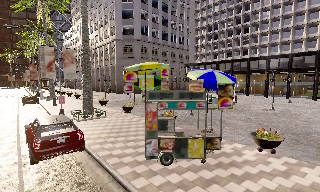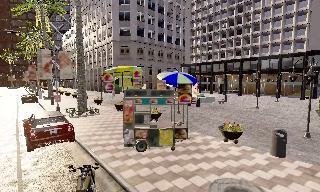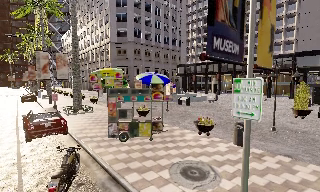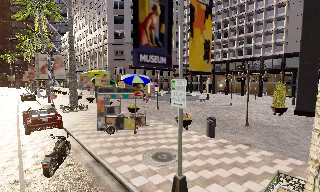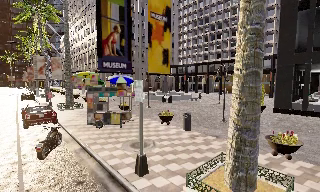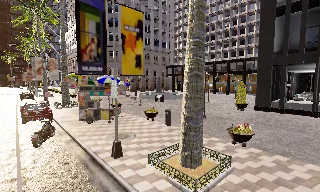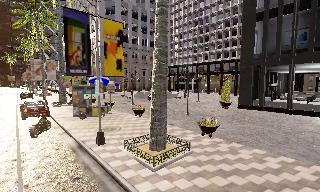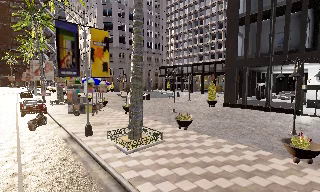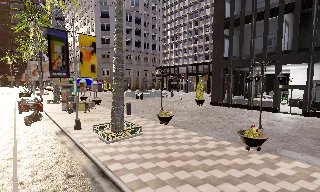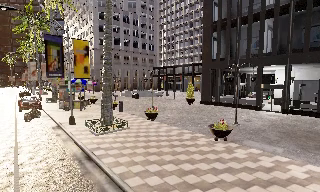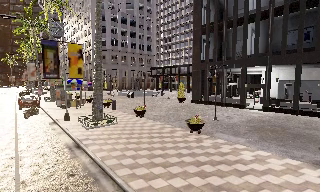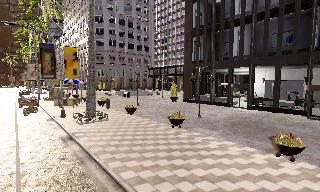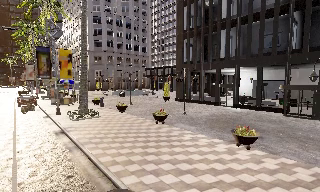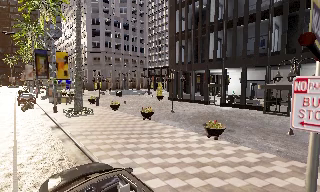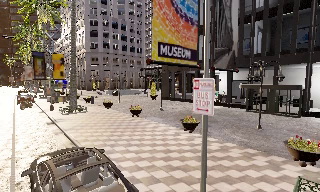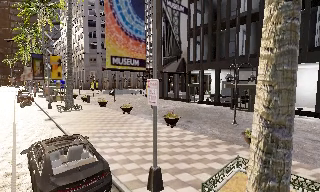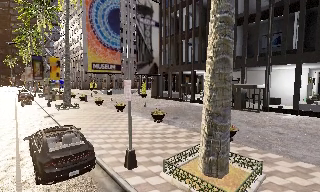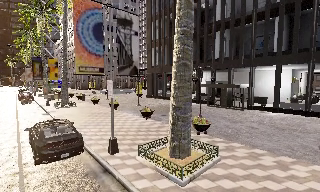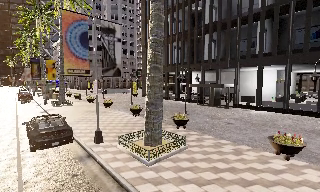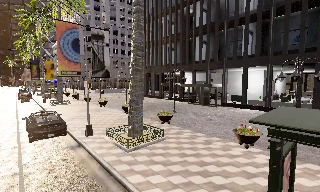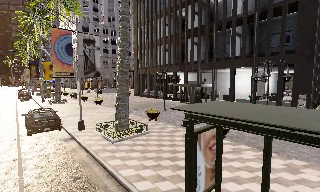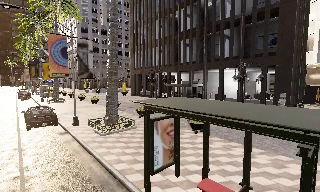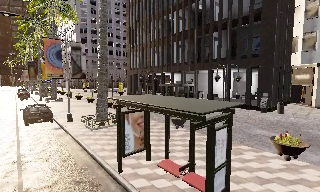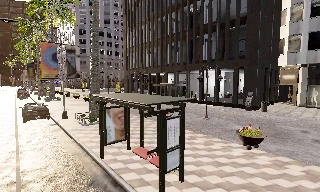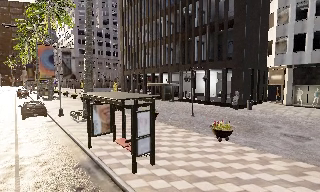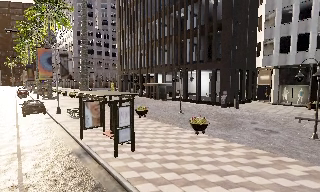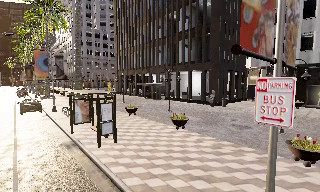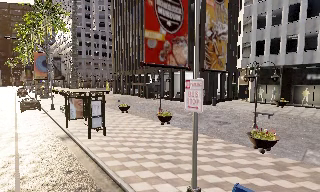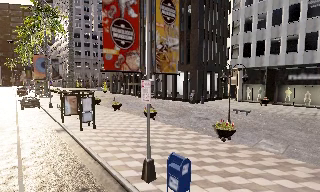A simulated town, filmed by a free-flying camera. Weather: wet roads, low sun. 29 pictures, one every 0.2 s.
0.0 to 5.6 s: The camera travels backward and to its right, about 45 m, so what stands in front gets smaller.
The film runs backward here.
